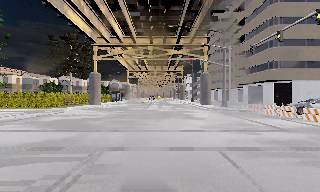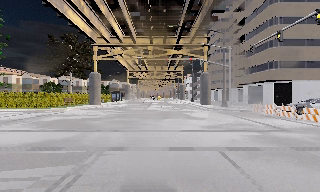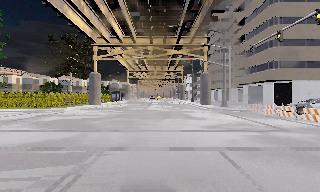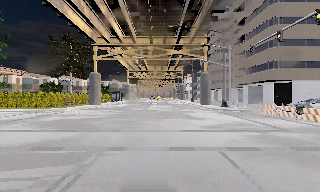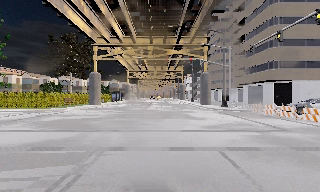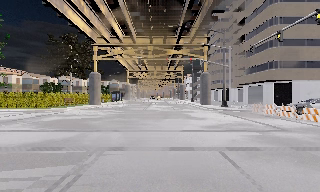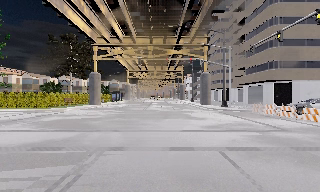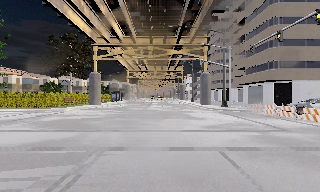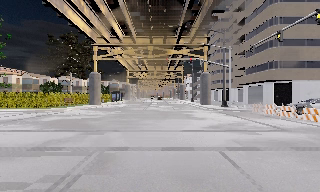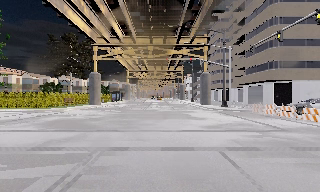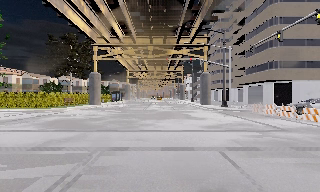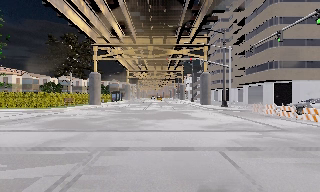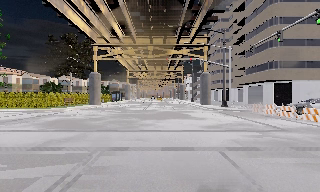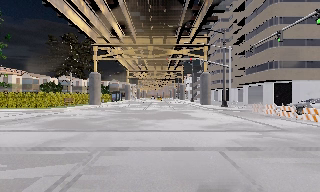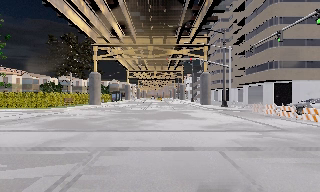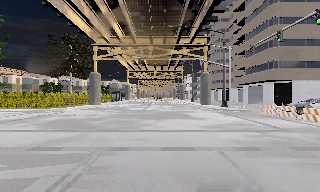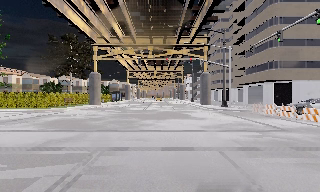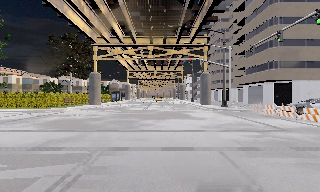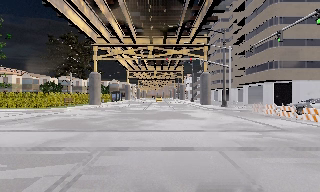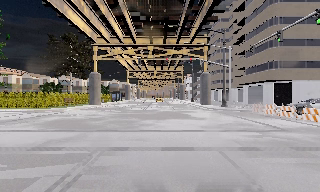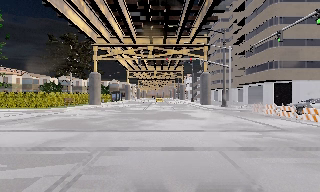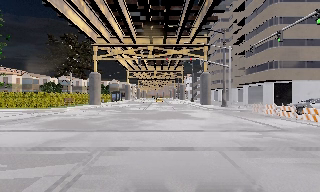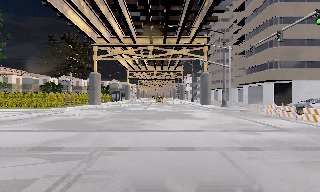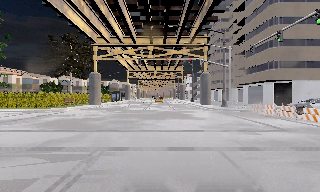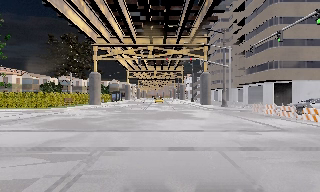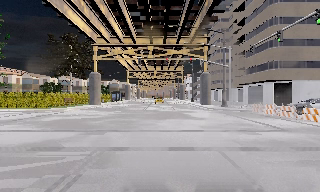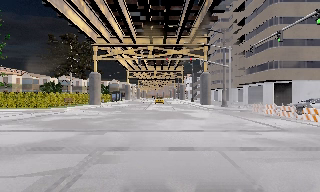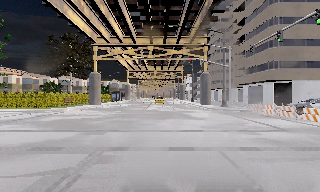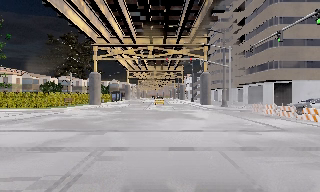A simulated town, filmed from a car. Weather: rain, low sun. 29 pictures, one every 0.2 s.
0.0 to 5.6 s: The camera keeps its place and its aim.
The film runs backward here.
